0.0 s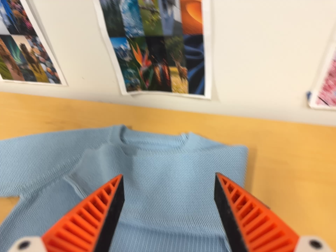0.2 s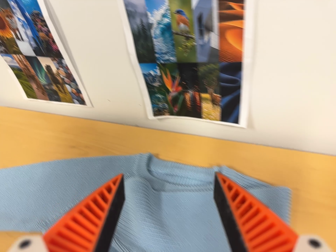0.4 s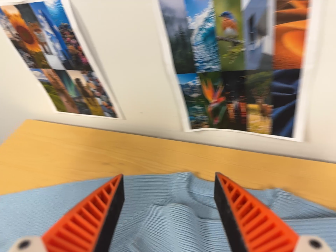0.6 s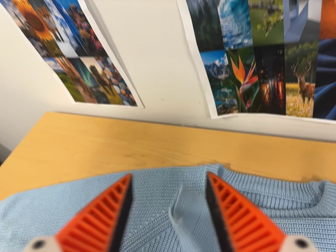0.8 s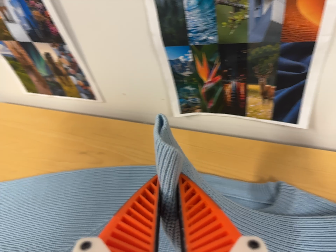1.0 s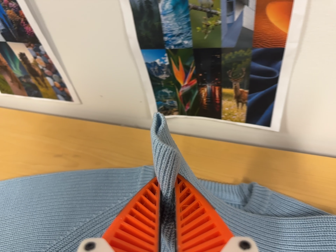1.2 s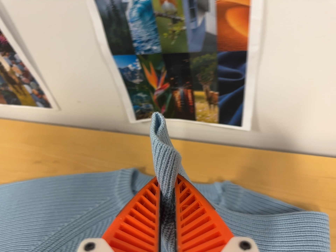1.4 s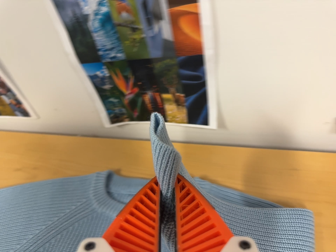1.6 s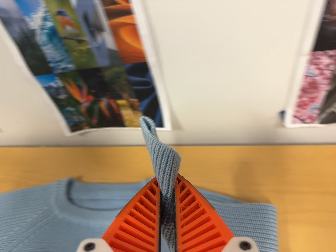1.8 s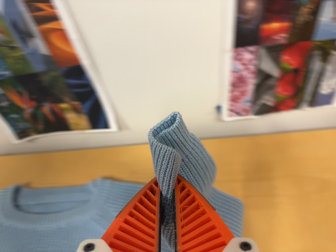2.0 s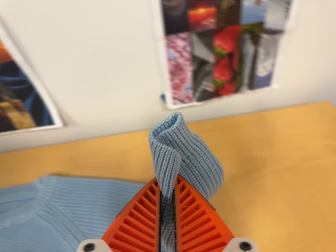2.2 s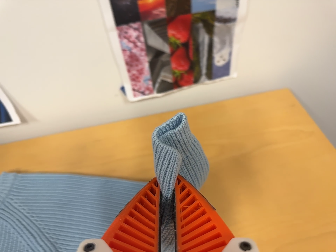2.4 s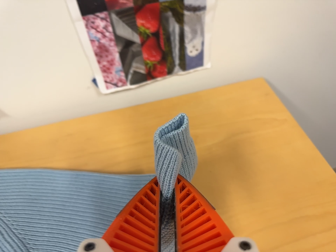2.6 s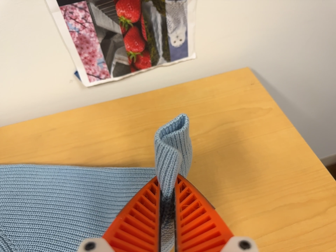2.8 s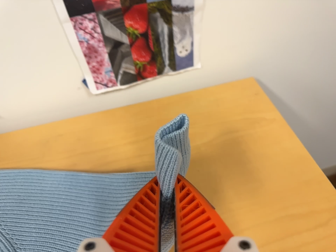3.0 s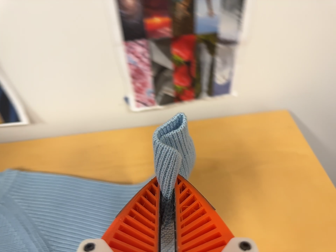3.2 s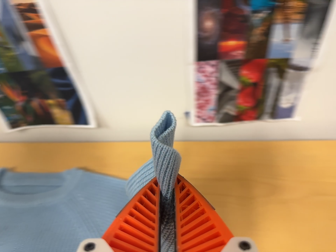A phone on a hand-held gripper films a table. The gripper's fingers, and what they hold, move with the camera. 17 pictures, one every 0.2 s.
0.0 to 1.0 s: The camera travels forward and toward the top of its view, about 18 cm, so what stands in front looms larger.
1.0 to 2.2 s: The camera swings to its right by about 20 degrees, and the scene slides to the left. It travels to its right, about 30 cm, so close, fixed things drift to the left. It rolls about its line of sight by about 20 degrees, and the scene rotates counterclockwise.
2.2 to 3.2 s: The camera rolls about its line of sight by about 10 degrees, and the scene rotates clockwise.
The film runs backward here.
